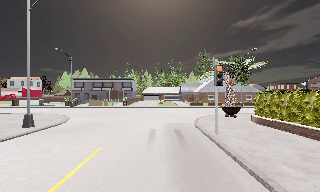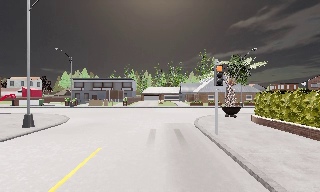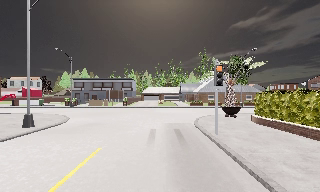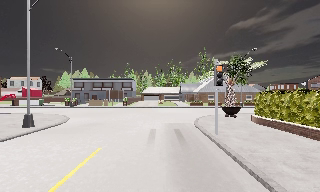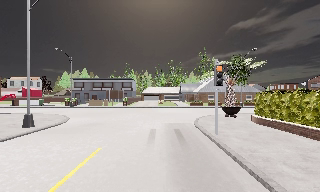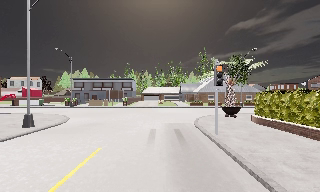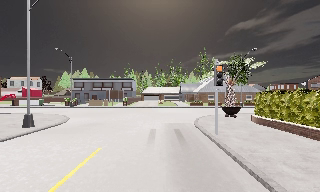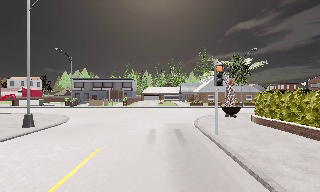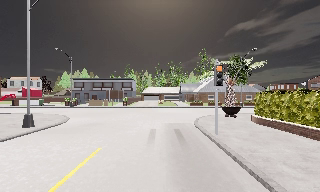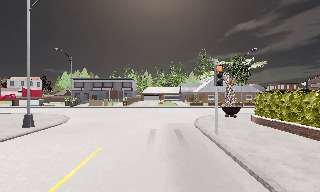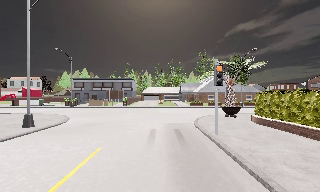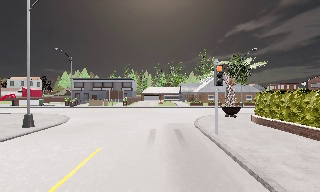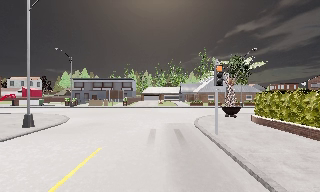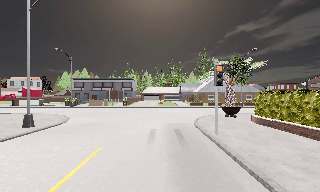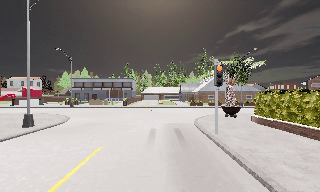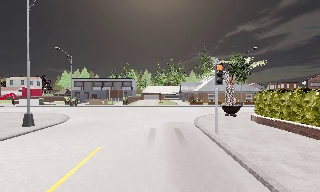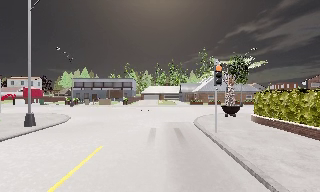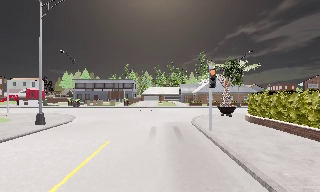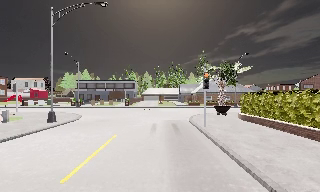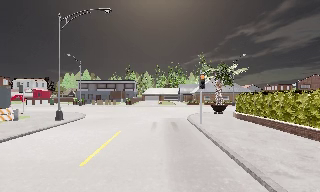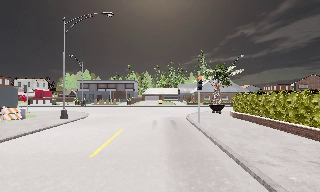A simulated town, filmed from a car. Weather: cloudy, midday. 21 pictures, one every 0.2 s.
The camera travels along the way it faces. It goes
backward.
0.0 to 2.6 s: The camera keeps its place and its aim.
2.6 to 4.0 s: The camera travels backward, about 3 m, so what stands in front gets smaller. It gains speed.
The film runs backward here.
